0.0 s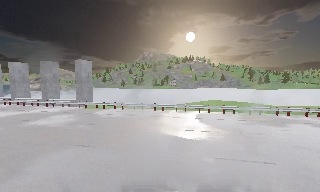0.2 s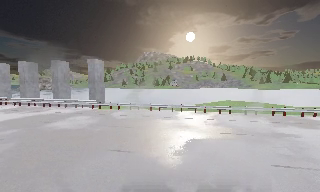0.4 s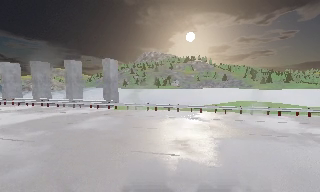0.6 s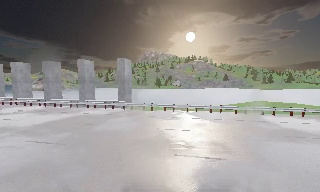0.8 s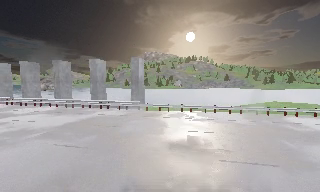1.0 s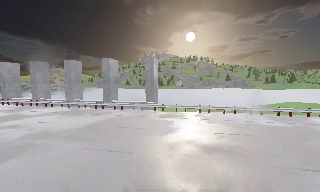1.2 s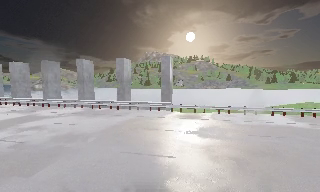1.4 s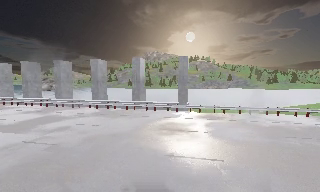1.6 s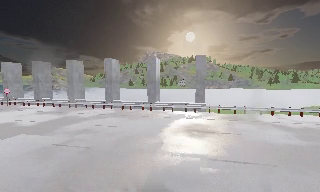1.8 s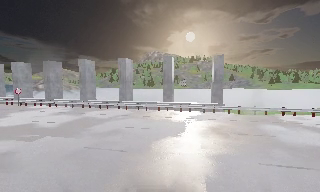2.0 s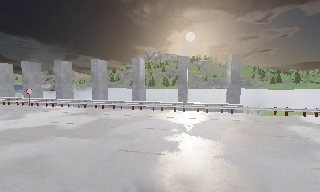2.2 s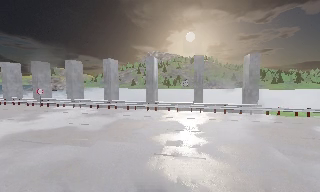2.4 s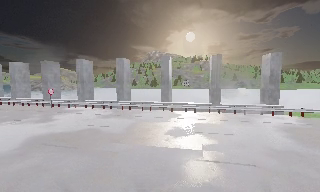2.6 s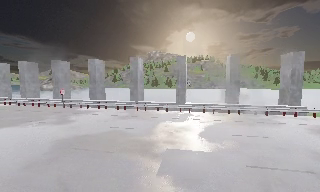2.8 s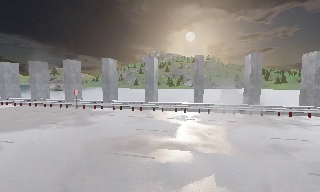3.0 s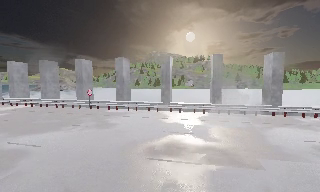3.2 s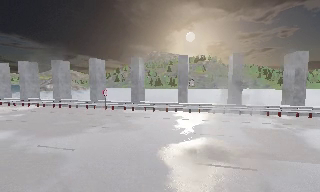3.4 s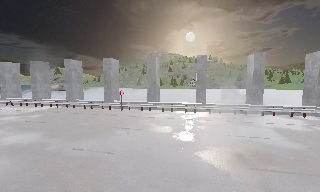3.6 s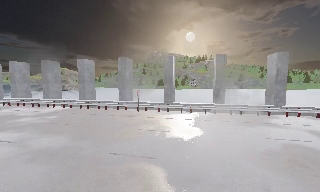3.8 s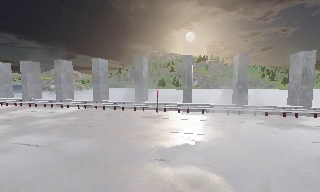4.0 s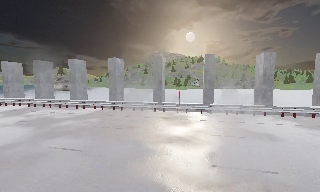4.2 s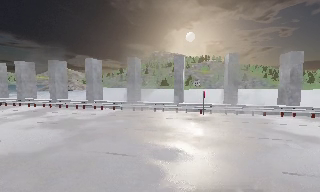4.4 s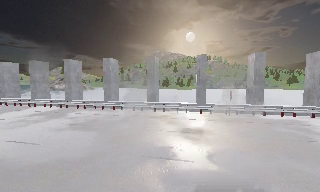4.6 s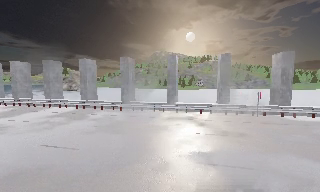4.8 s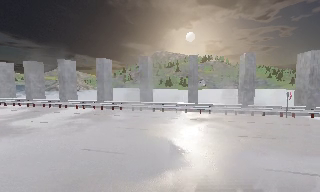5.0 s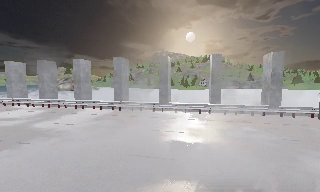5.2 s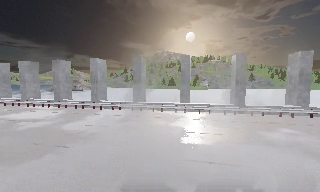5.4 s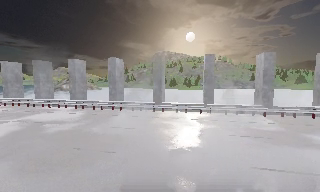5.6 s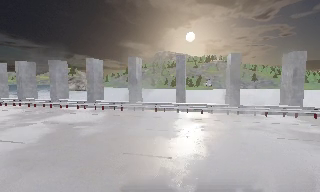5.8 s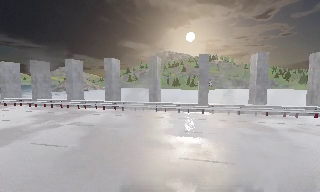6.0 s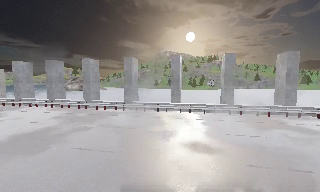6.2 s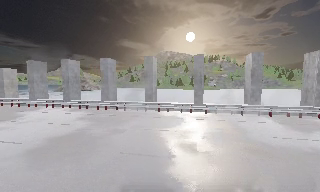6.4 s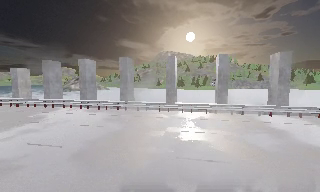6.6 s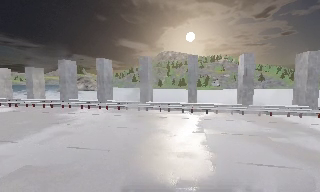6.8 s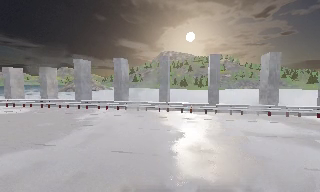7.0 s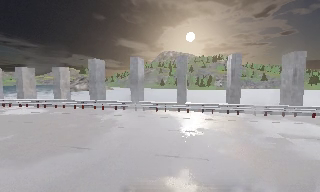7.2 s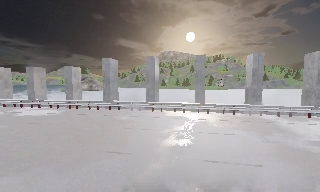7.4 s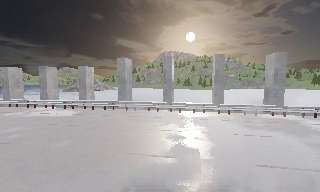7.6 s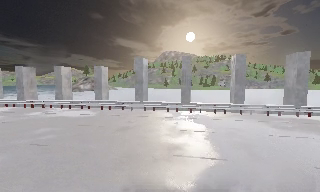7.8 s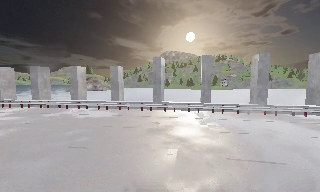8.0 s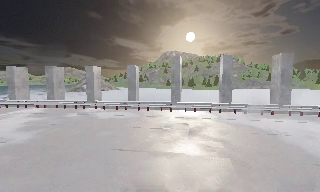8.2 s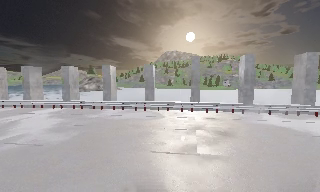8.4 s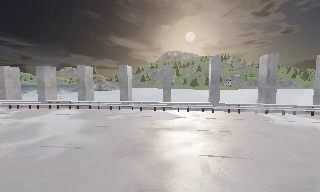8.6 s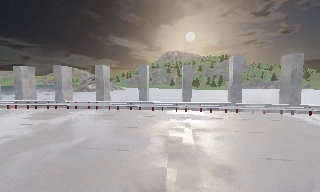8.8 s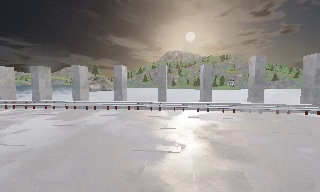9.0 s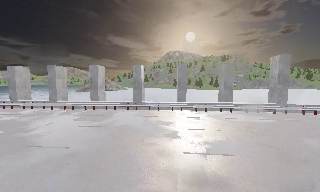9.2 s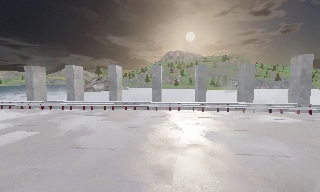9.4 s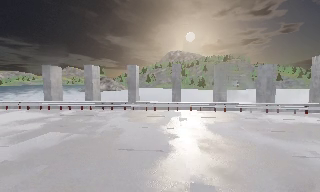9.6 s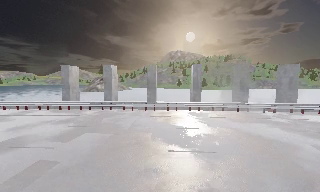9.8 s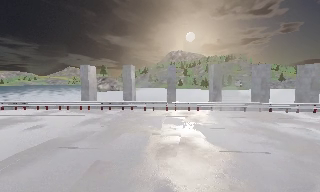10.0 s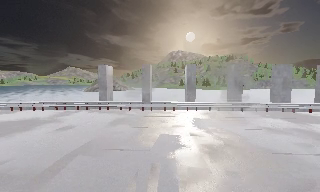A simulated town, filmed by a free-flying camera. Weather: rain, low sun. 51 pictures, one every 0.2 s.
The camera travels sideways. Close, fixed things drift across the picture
to the right.
0.0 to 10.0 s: The camera travels to its left, about 105 m, so close, fixed things drift to the right.
The film runs forward here.
